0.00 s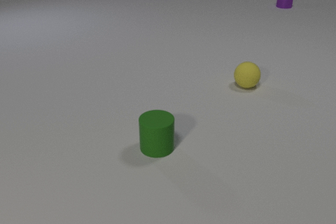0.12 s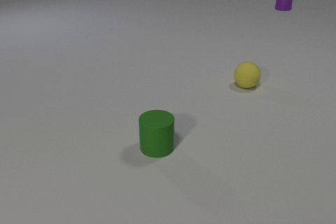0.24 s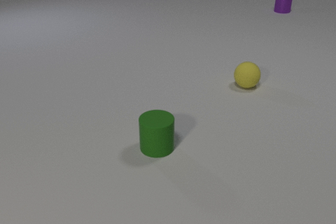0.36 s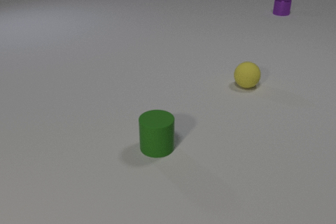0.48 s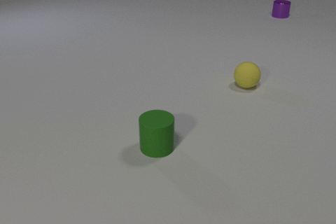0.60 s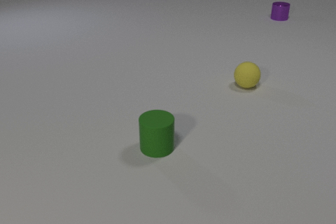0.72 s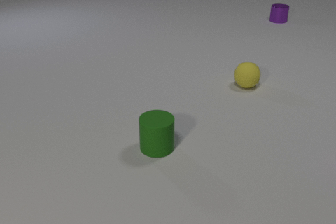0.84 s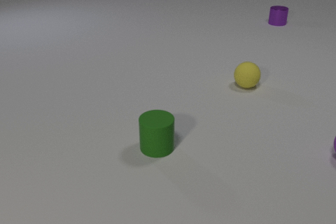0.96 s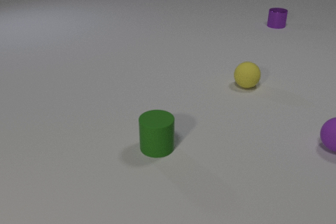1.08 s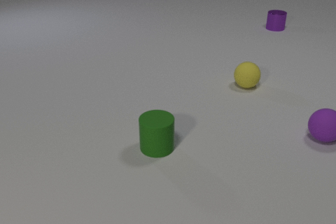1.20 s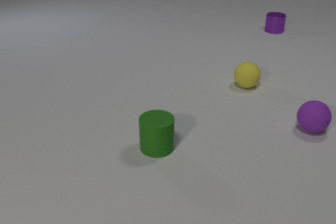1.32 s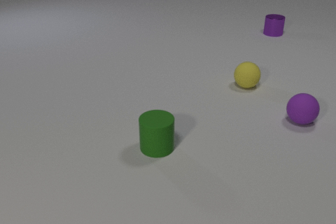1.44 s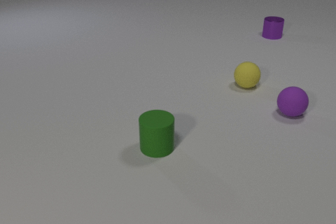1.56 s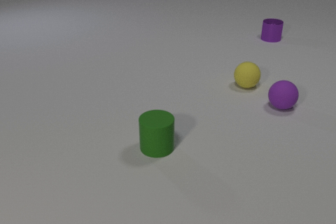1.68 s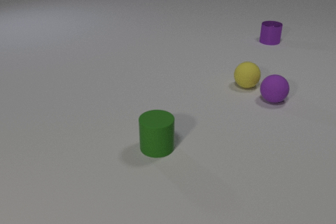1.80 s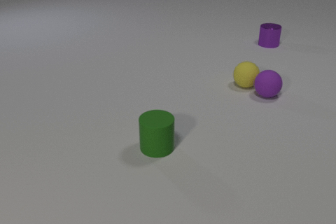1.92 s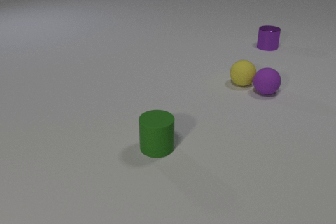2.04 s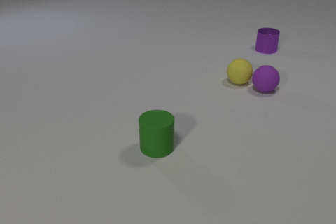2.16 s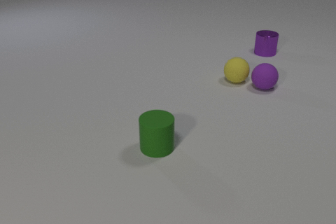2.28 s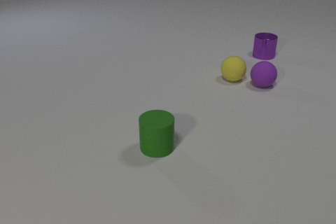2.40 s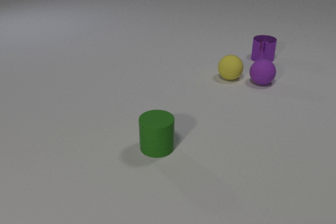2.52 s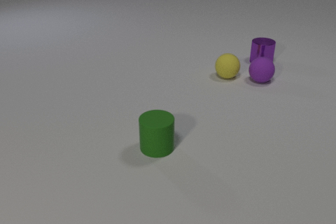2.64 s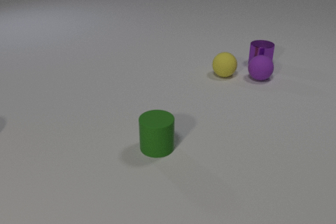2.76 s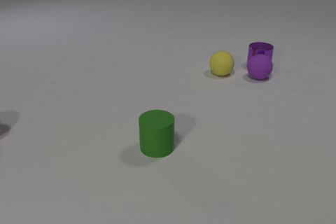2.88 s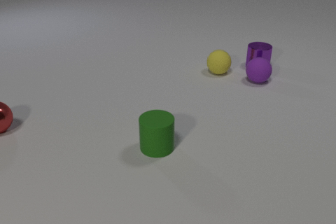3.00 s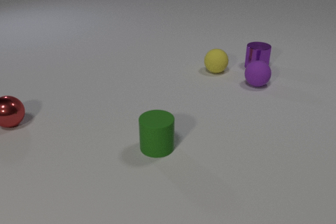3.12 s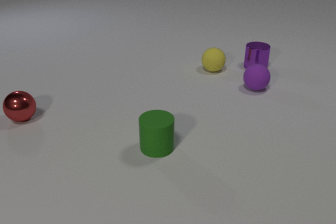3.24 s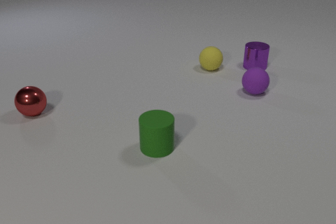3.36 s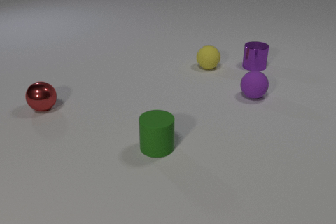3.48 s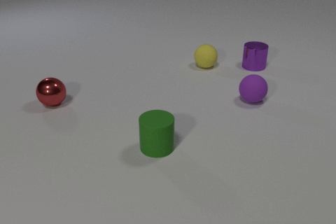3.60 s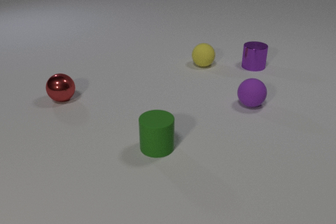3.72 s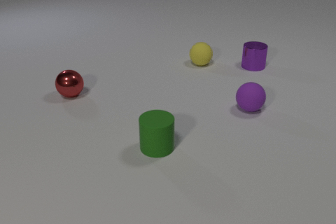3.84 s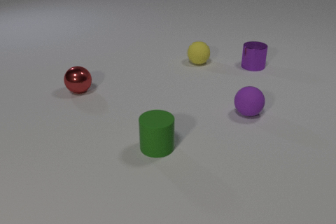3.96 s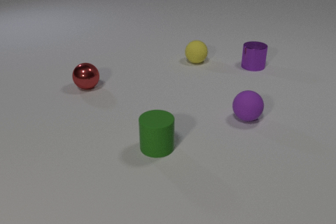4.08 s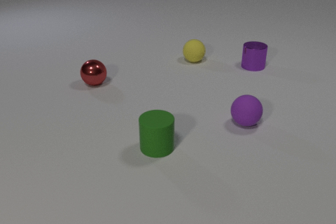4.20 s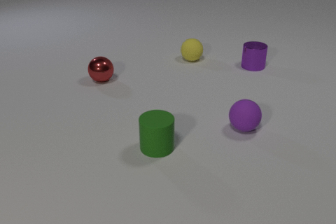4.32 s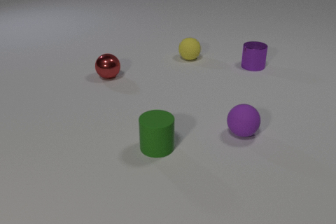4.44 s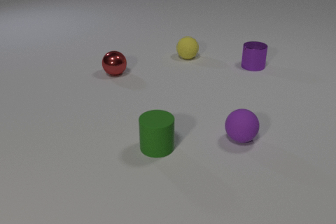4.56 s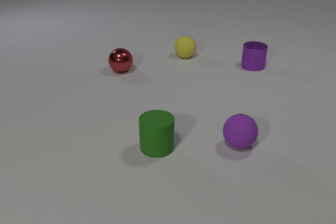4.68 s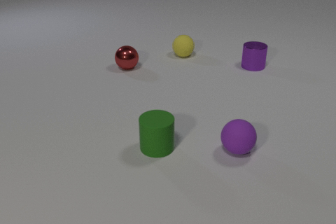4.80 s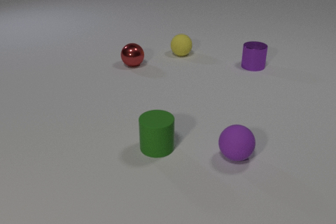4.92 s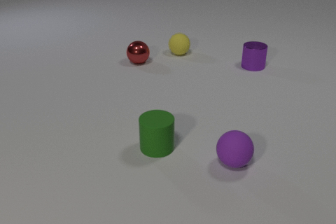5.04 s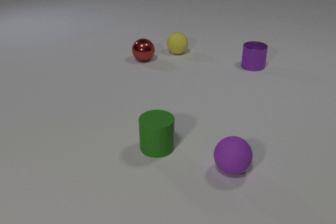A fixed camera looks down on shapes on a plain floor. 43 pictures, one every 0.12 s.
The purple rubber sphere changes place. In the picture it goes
to the left.
The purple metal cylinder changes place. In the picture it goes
toward the camera.
0.00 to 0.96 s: The purple rubber sphere comes in at the right edge, rolls to the left and away from the camera. The purple metal cylinder slides toward the camera.
0.96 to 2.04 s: The purple rubber sphere rolls away from the camera and to the left. The yellow rubber sphere rolls to the left and away from the camera. The purple metal cylinder slides toward the camera. The purple rubber sphere and the yellow rubber sphere collide.
2.04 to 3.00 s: The purple rubber sphere rolls away from the camera and to the left. The yellow rubber sphere rolls away from the camera and to the left. The purple metal cylinder slides toward the camera. The red metal sphere comes in at the left edge, rolls to the right and away from the camera. The purple rubber sphere and the purple metal cylinder collide.
3.00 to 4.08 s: The purple rubber sphere rolls toward the camera. The yellow rubber sphere rolls away from the camera and to the left. The red metal sphere rolls to the right and away from the camera.
4.08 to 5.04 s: The purple rubber sphere rolls toward the camera. The yellow rubber sphere rolls away from the camera and to the left. The red metal sphere rolls away from the camera and to the right.
What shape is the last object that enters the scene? sphere.
How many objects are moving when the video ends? 3.
What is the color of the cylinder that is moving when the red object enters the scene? purple.
